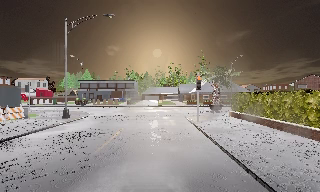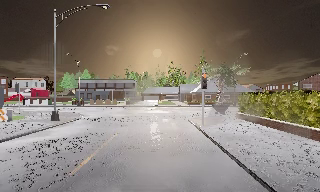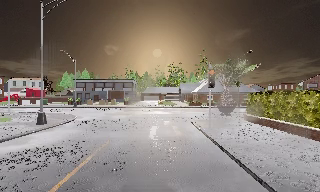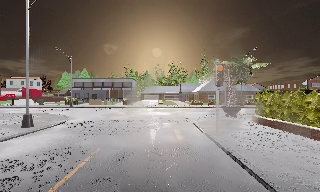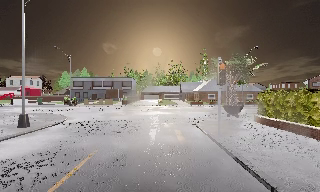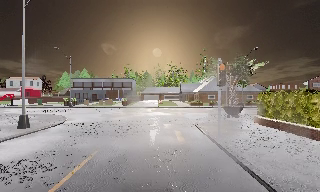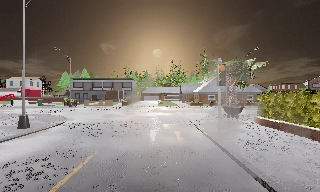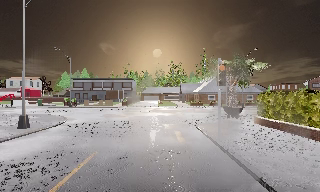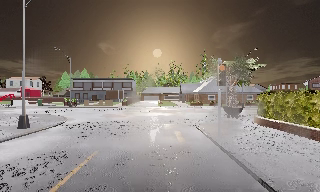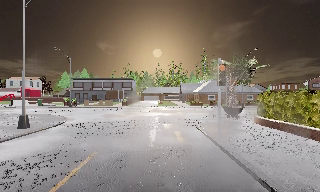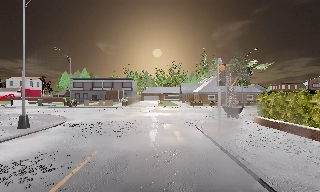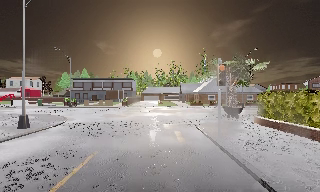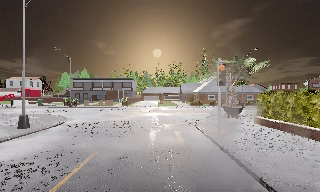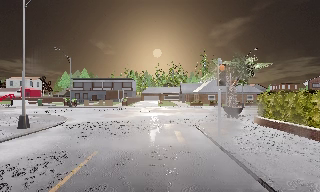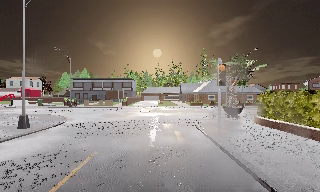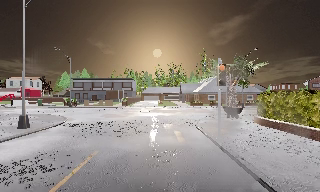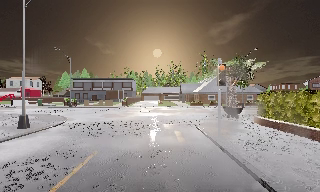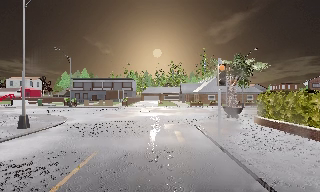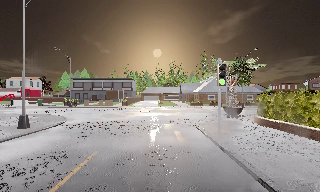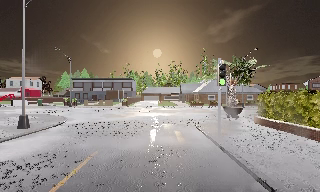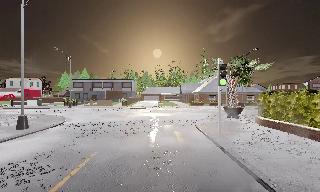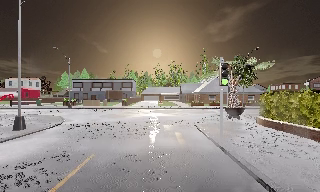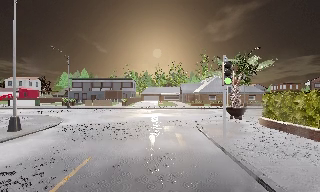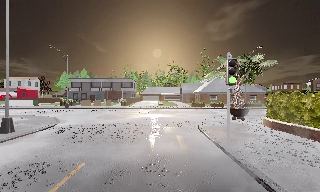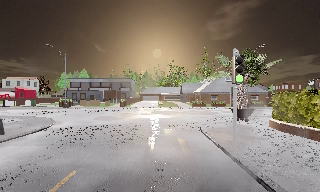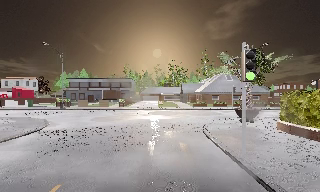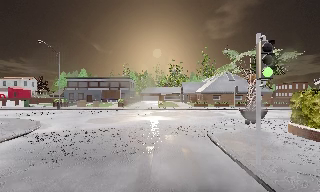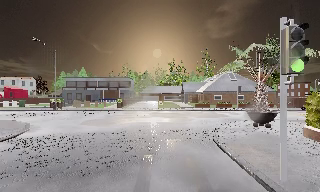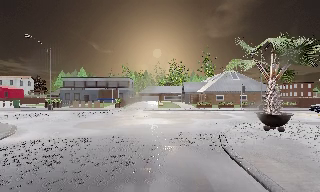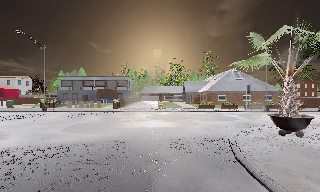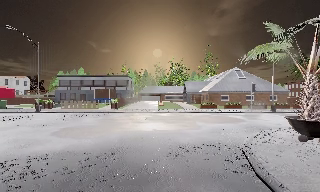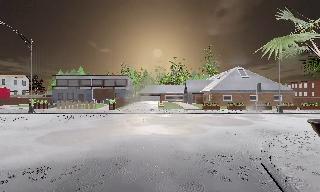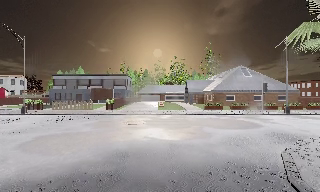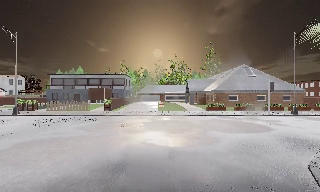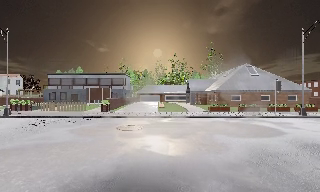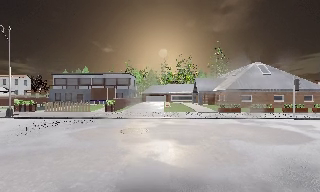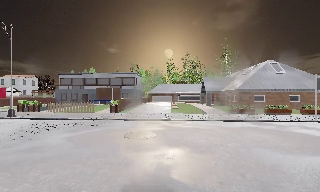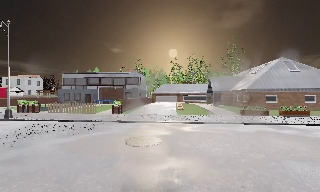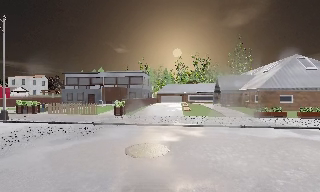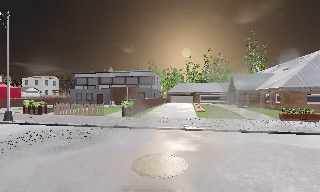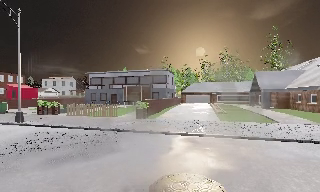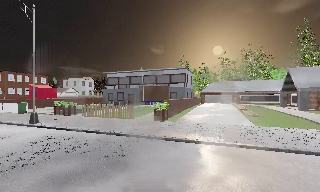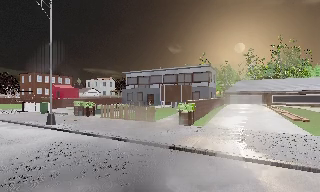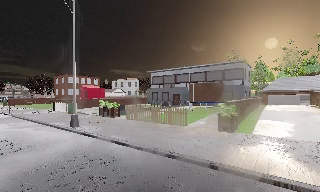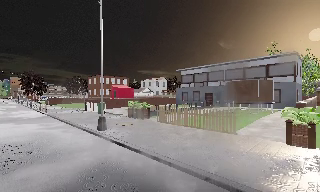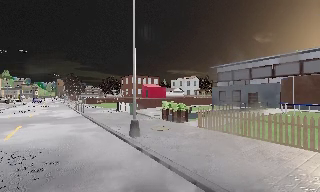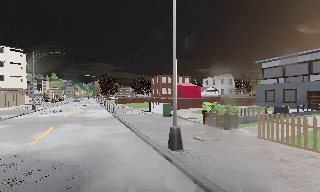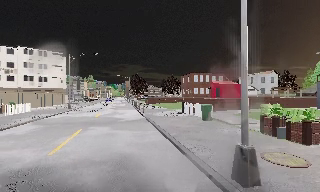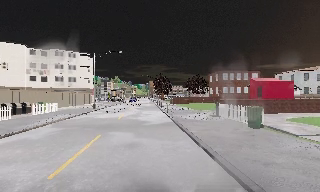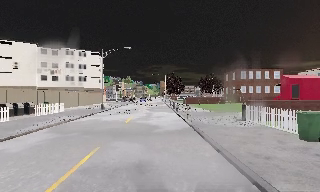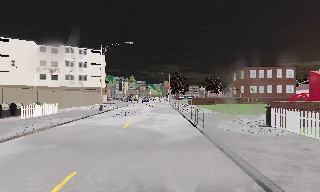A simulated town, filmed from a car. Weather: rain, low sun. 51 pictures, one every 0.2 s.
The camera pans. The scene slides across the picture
to the right.
The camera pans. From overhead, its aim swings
counterclockwise.
0.0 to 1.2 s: The camera travels forward, about 3.5 m, so what stands in front looms larger. It loses speed.
1.2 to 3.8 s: The camera keeps its place and its aim.
3.8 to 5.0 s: The camera travels forward, about 2 m, so what stands in front looms larger. It gains speed.
5.0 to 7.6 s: The camera travels forward, about 12 m, so what stands in front looms larger.
7.6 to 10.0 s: The camera swings to its left by about 85 degrees, and the scene slides to the right. It travels forward, about 19 m.
The film runs forward here.
